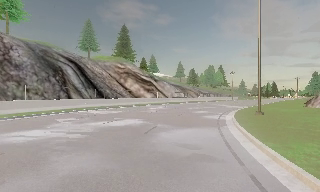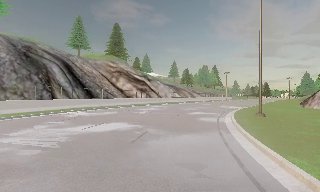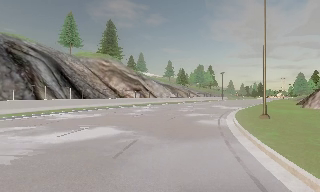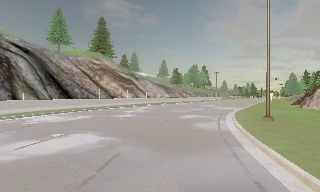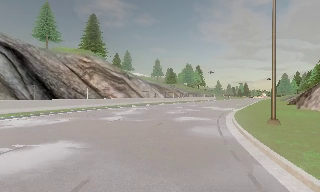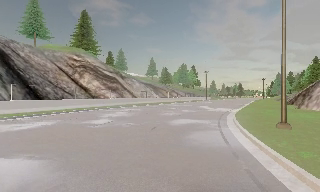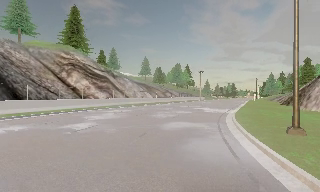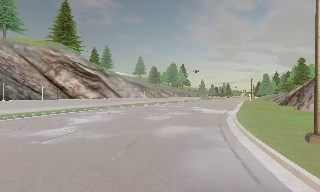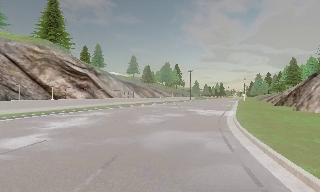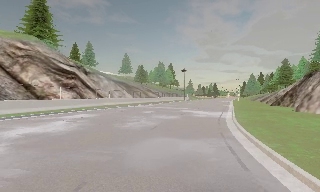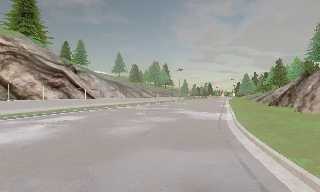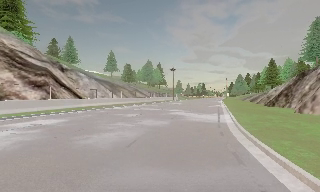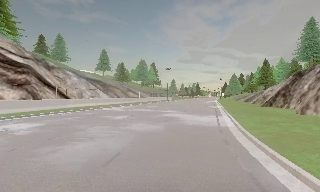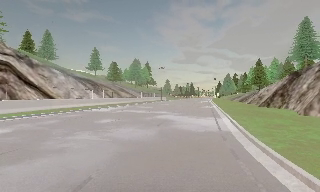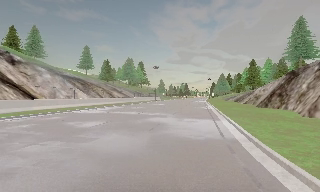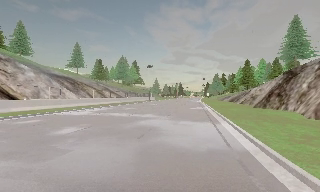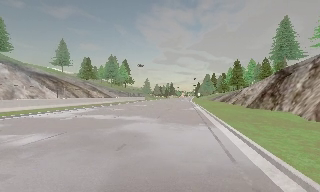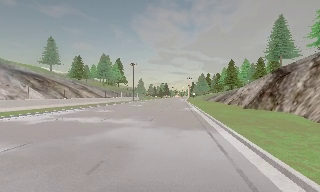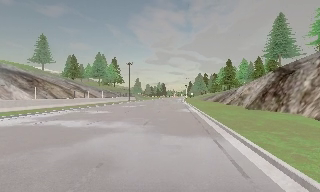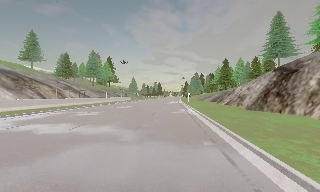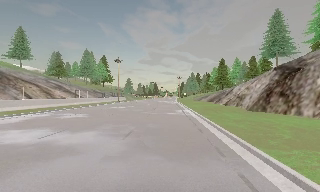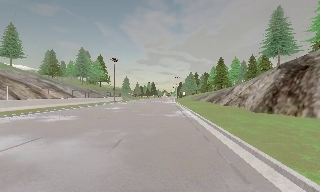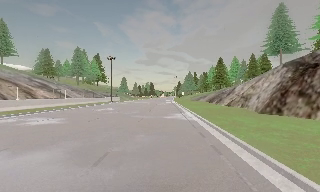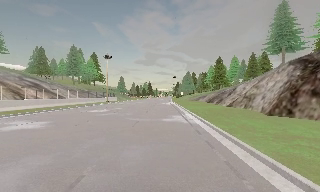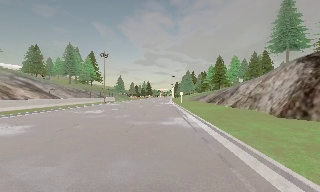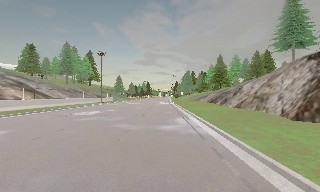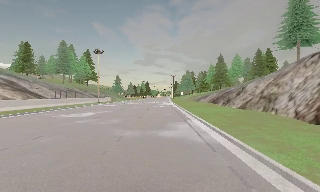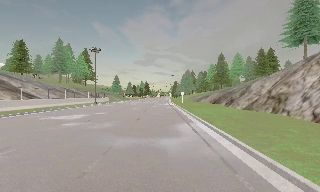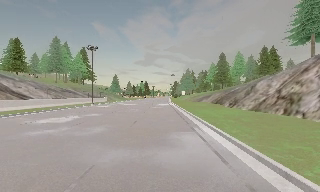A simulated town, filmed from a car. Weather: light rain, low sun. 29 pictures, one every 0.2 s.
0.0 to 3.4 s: The scene slides to the left, as the camera pans about 35 degrees to its right. It travels forward, about 25 m.
3.4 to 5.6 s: The camera travels forward, about 16 m, so what stands in front looms larger.
The film runs forward here.
